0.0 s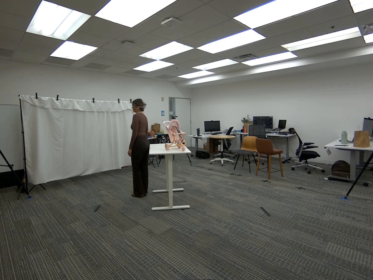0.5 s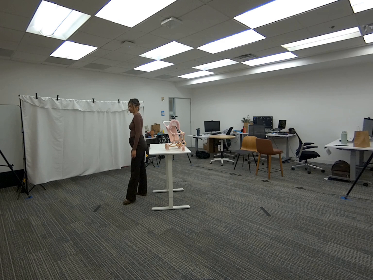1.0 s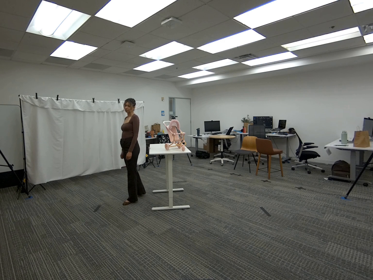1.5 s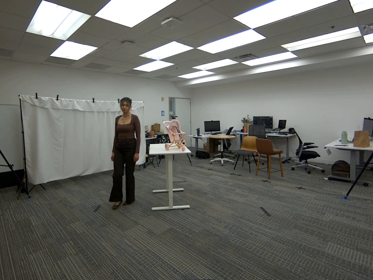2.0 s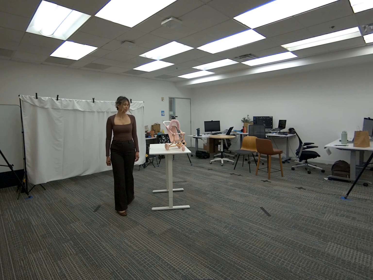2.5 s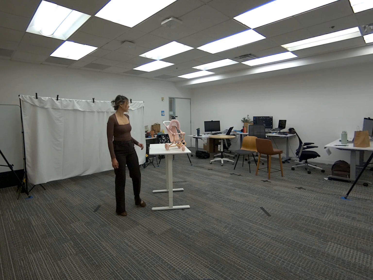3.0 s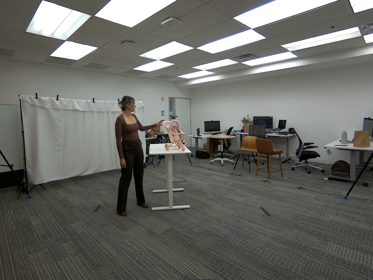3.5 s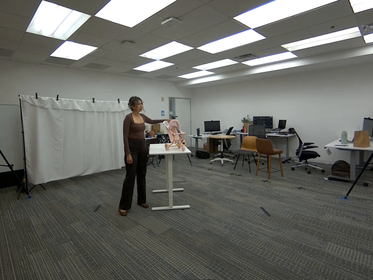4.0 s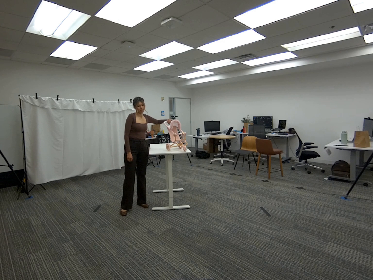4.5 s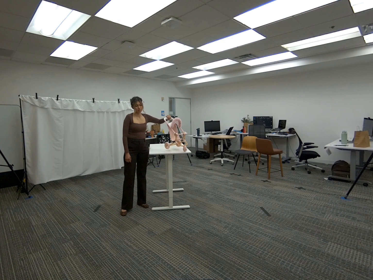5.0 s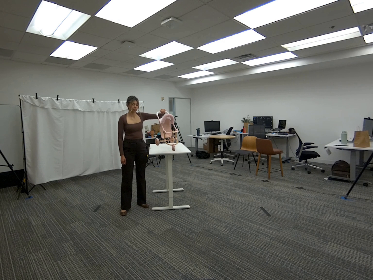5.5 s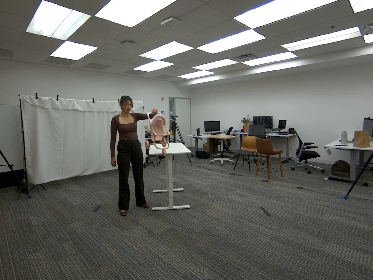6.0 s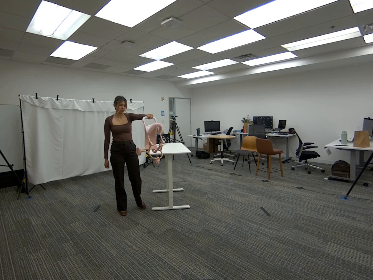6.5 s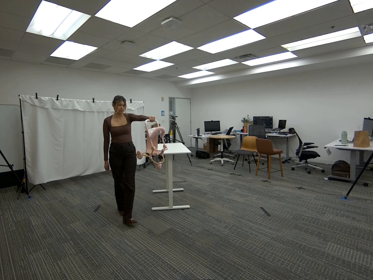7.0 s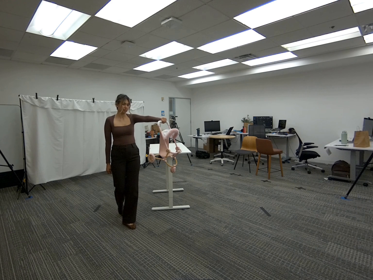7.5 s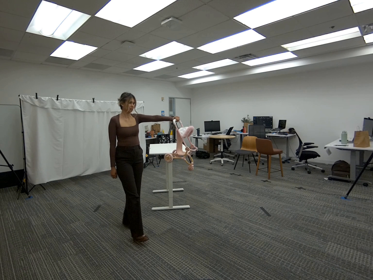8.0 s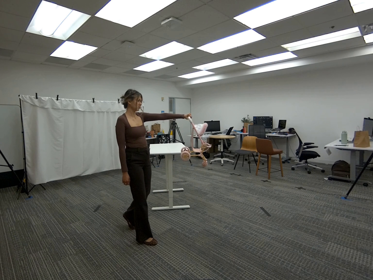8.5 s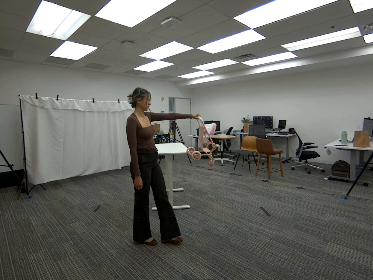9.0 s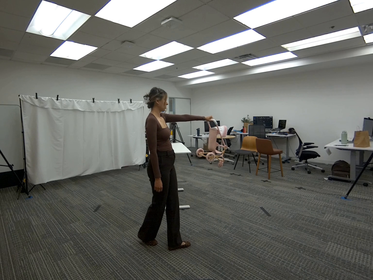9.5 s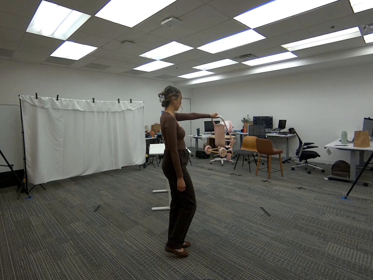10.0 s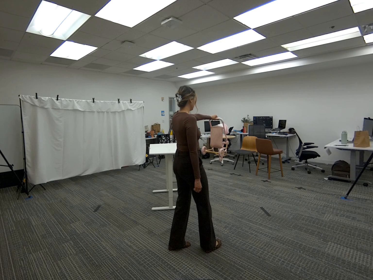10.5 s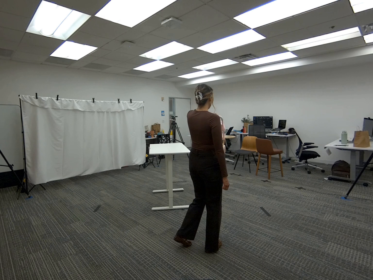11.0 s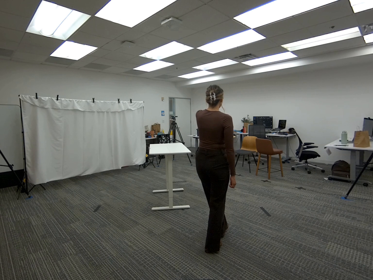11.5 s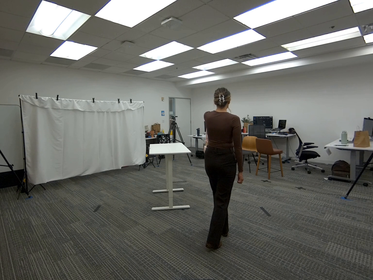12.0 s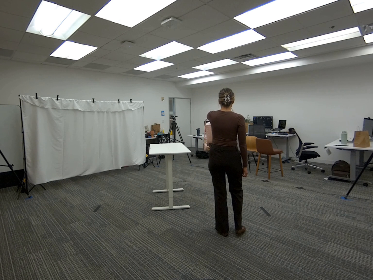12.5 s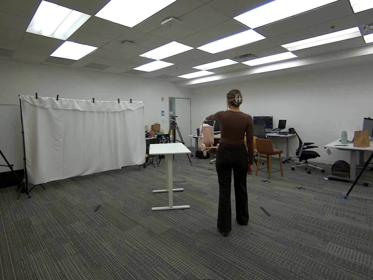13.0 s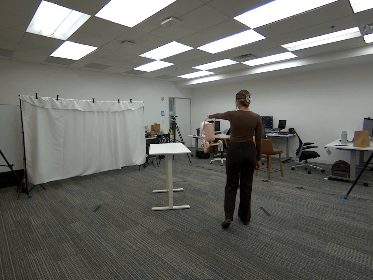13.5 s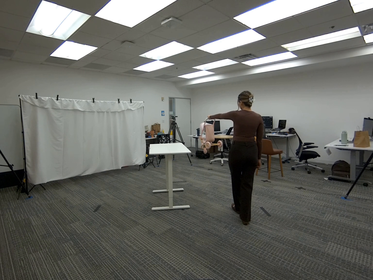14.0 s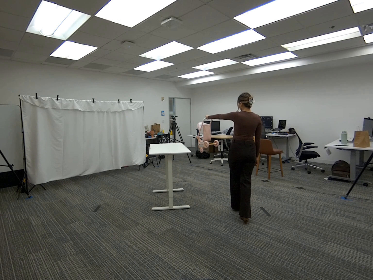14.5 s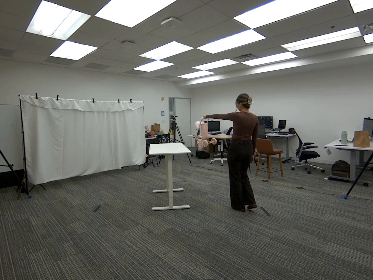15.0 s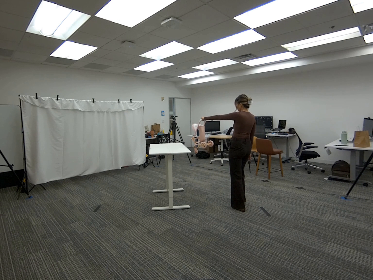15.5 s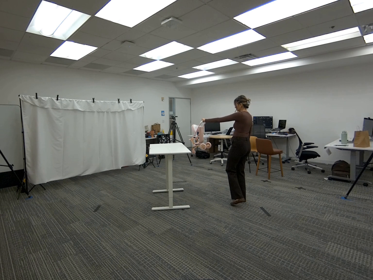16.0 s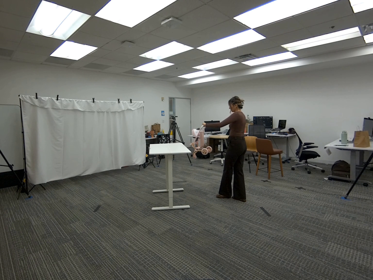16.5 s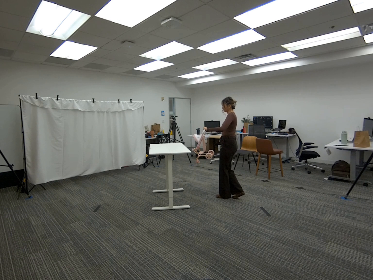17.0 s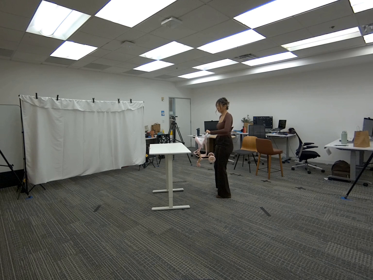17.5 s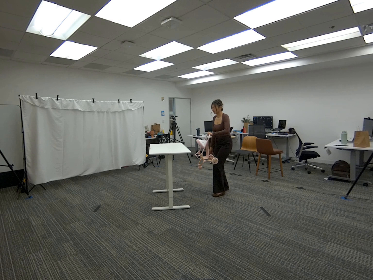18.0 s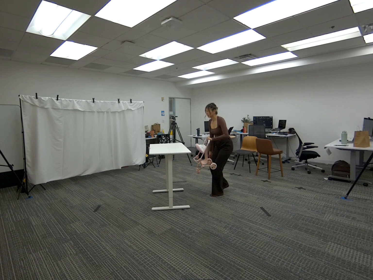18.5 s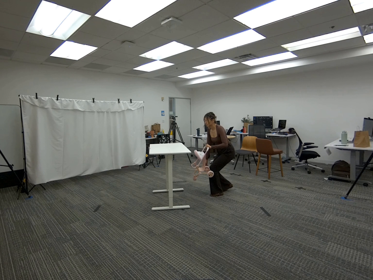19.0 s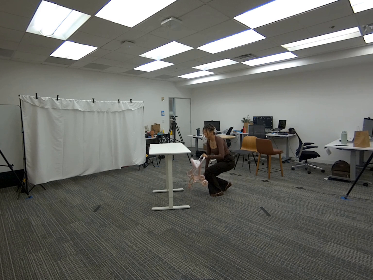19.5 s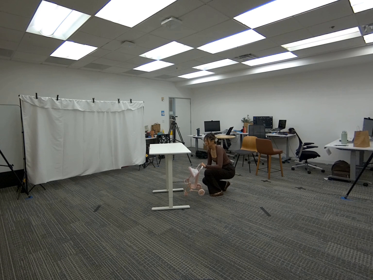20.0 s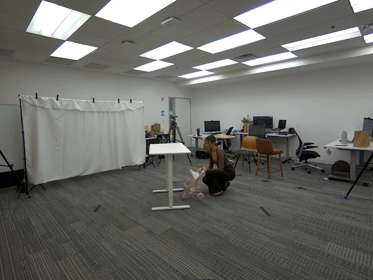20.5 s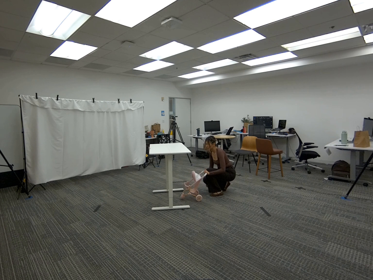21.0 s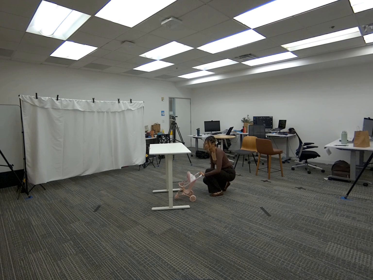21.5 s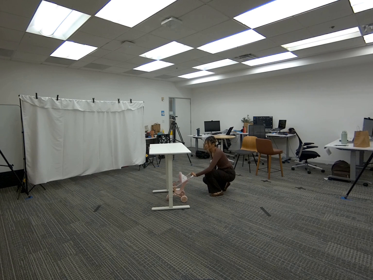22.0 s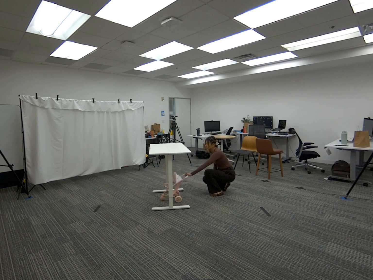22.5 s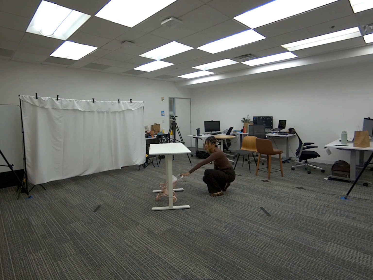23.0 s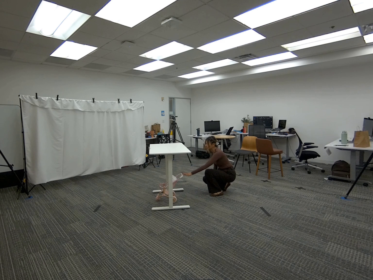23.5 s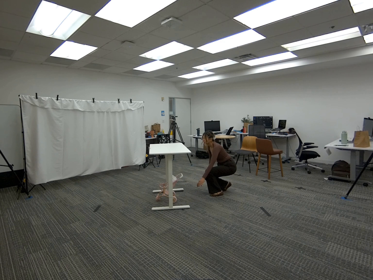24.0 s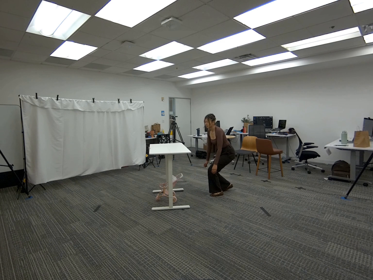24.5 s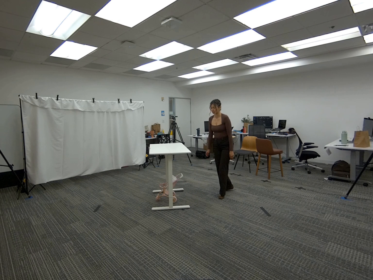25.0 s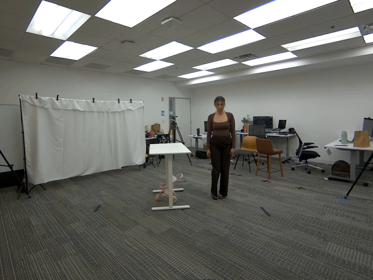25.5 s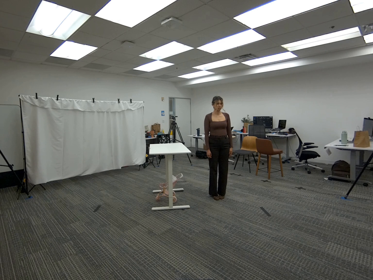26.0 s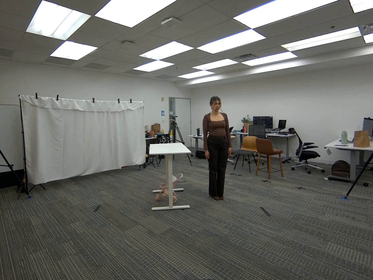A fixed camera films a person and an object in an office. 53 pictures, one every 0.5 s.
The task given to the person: Walk over to the toy stroller on the desk and pick up using left hand. Walk around the bounding area with the stroller in front, place on the floor infront of the desk, and slide the stroller underneath the desk. Stand when finished.
